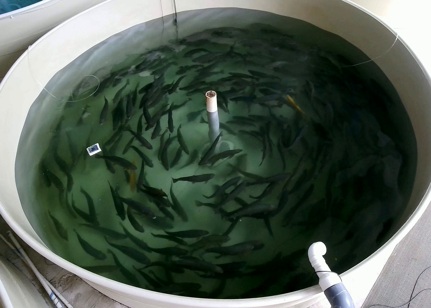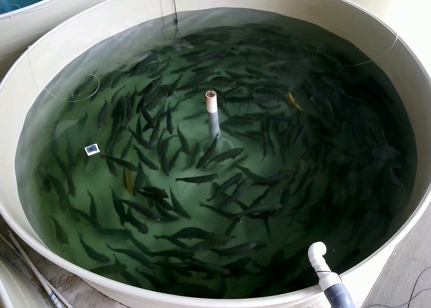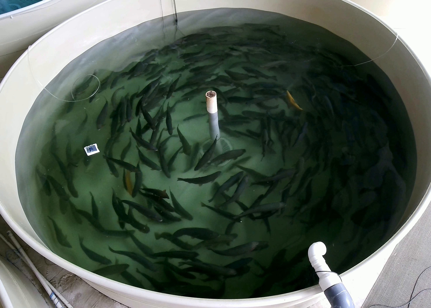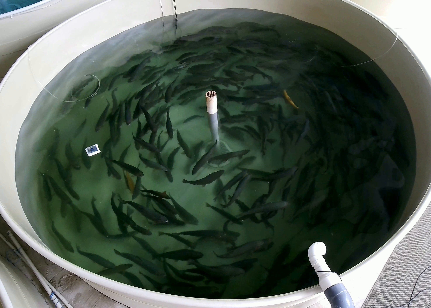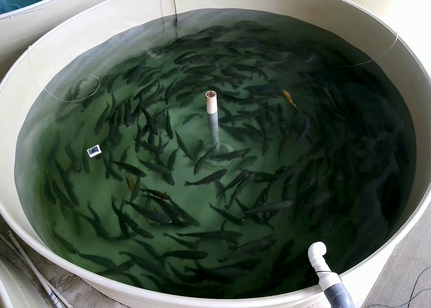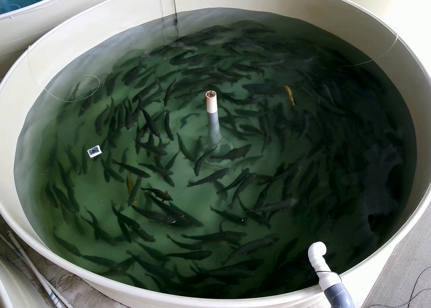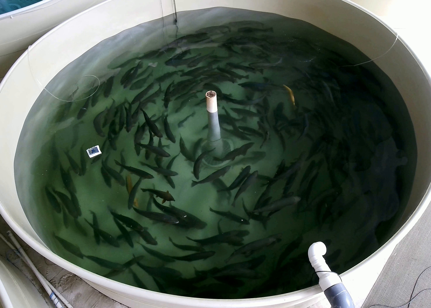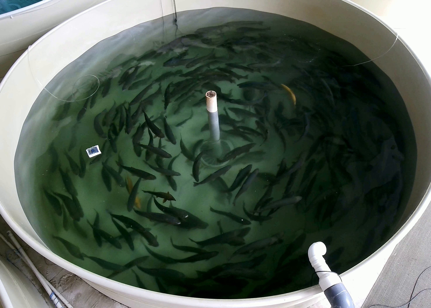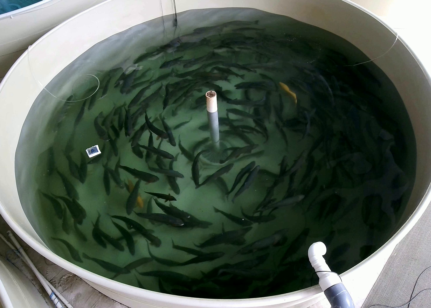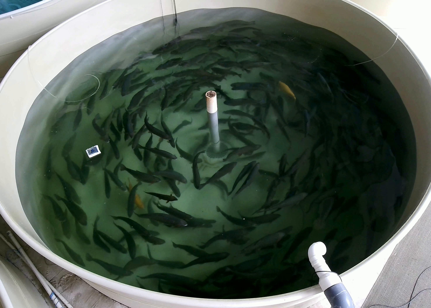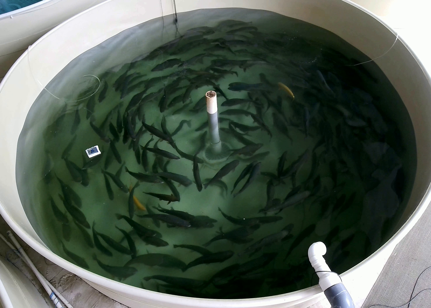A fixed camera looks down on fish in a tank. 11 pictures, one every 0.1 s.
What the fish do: Normal cruising.
